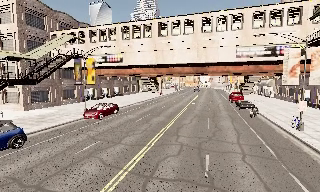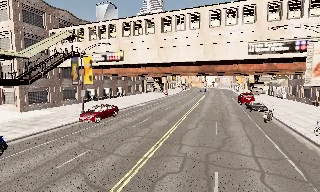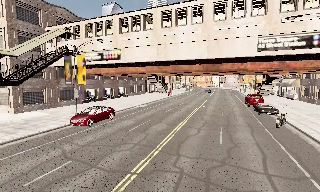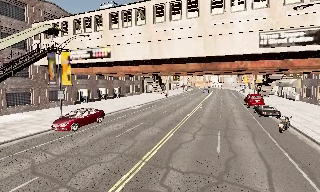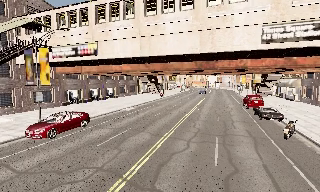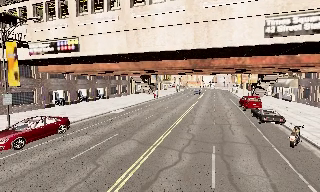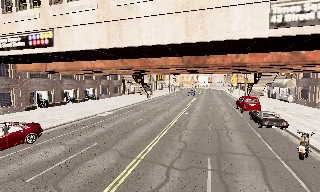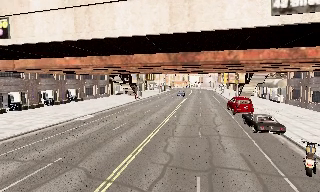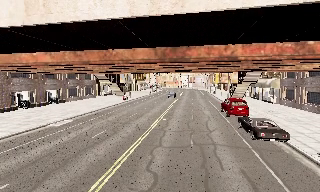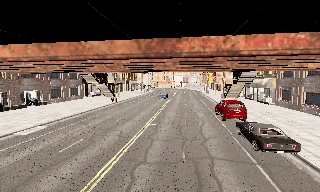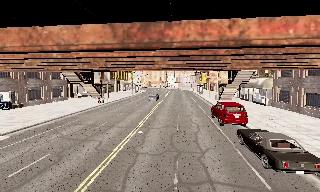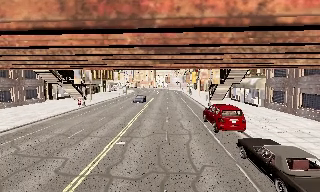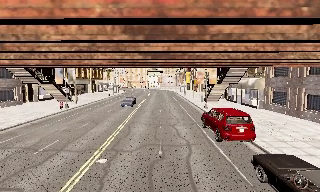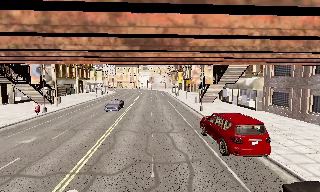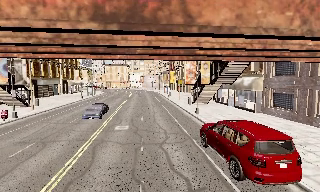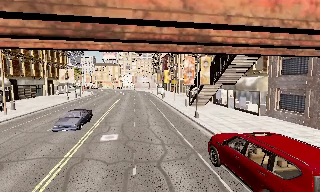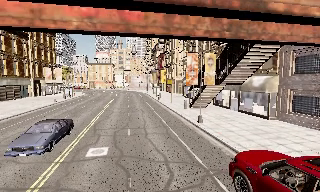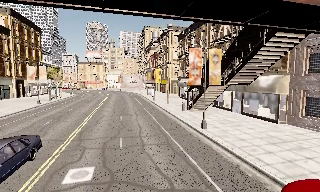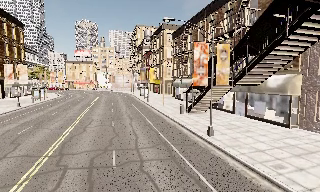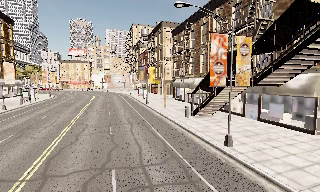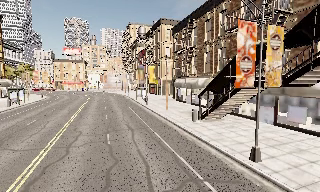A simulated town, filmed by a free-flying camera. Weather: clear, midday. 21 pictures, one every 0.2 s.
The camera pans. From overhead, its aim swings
clockwise.
The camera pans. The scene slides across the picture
to the left.
0.0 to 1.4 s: The camera travels forward, about 12 m, so what stands in front looms larger.
1.4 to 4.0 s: The camera pans to its right, which is clockwise from overhead, by about 35 degrees. It travels forward, about 30 m.
The film runs forward here.
